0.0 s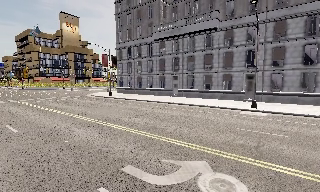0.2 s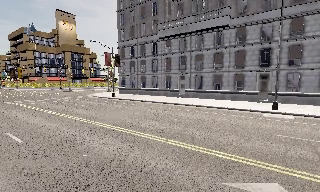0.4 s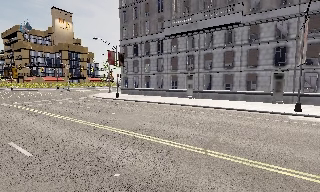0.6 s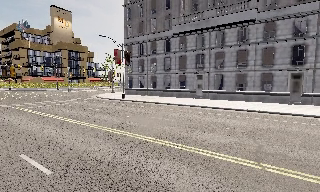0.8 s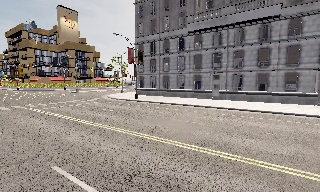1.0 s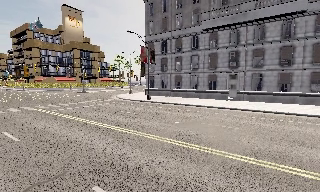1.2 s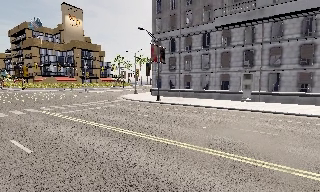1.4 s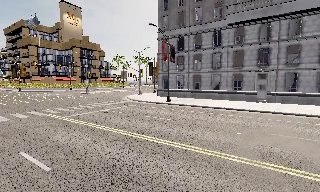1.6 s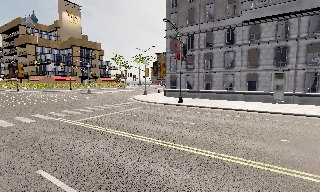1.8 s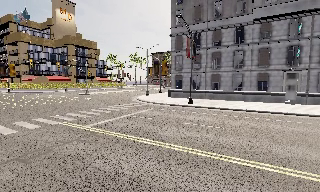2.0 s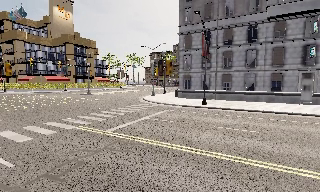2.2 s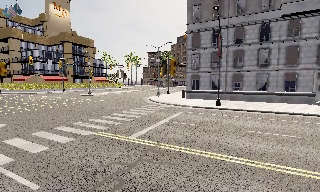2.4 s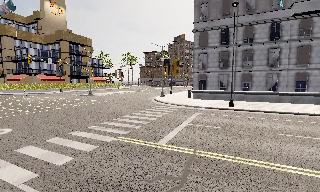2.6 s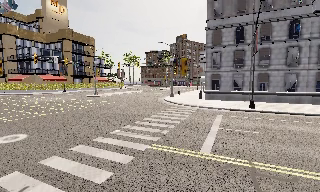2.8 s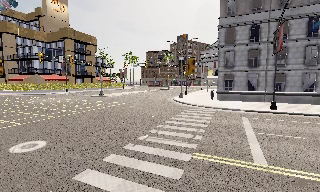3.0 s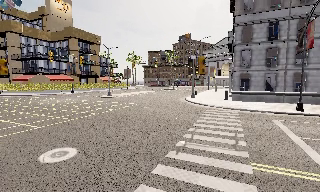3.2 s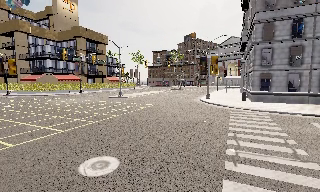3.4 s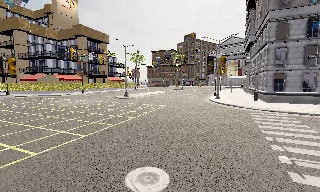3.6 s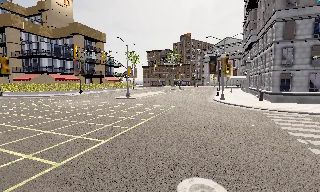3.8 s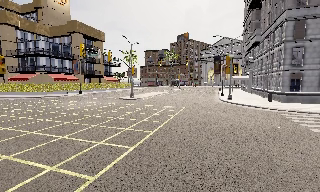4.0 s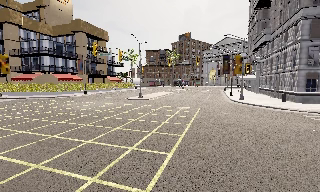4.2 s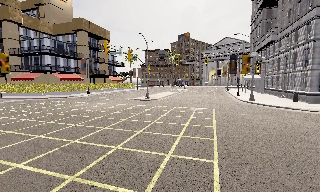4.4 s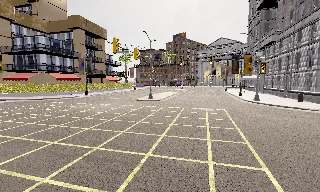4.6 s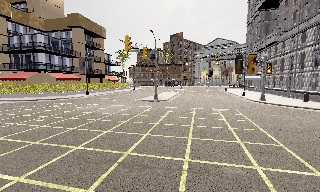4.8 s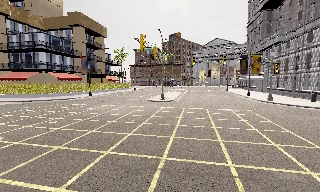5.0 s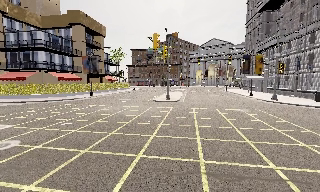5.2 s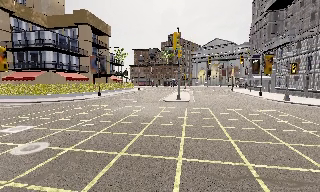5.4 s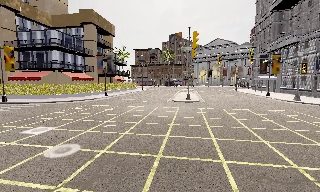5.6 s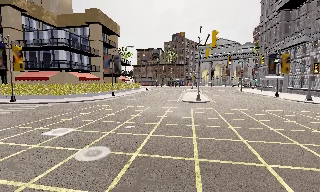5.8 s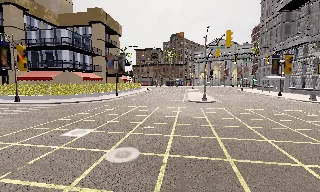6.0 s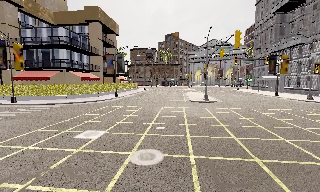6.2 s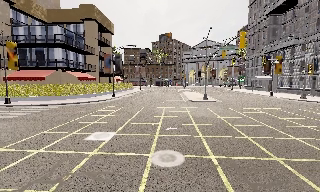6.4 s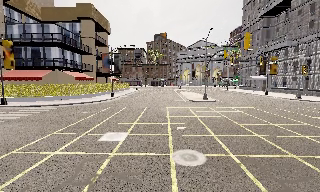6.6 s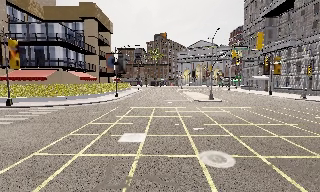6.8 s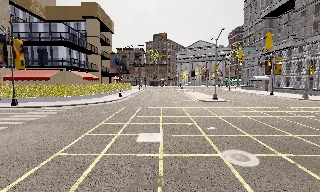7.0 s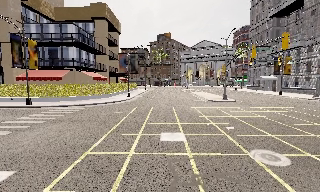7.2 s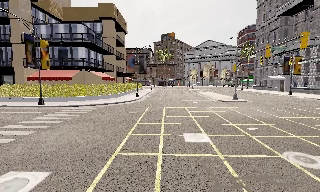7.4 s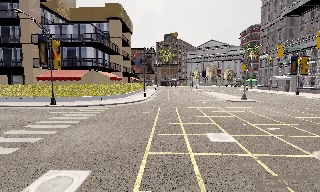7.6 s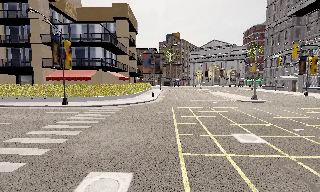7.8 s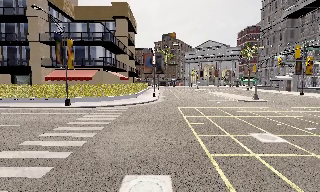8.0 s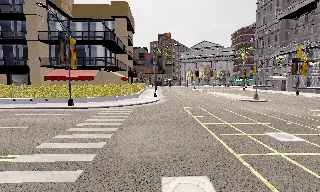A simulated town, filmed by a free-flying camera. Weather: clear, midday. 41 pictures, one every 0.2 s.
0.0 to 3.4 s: The camera pans to its right, which is clockwise from overhead, by about 15 degrees. It travels to its left and forward, about 30 m, so close, fixed things drift to the right.
3.4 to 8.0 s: The camera pans to its right, which is clockwise from overhead, by about 25 degrees. It travels to its left, about 25 m, so close, fixed things drift to the right.
The film runs backward here.
